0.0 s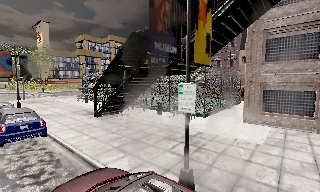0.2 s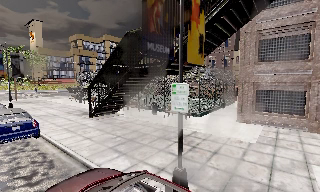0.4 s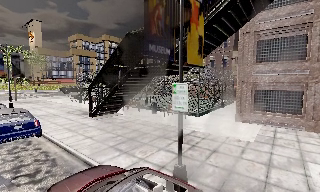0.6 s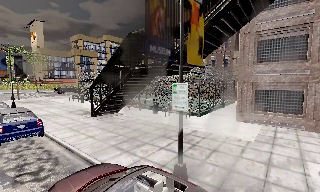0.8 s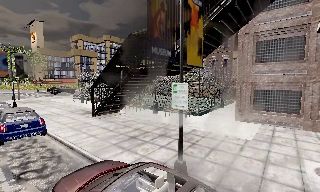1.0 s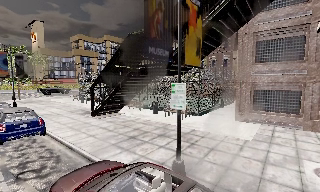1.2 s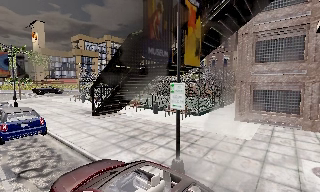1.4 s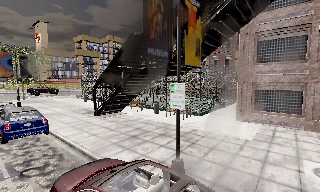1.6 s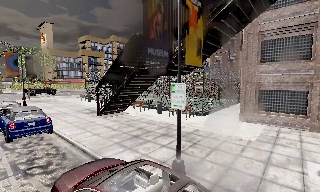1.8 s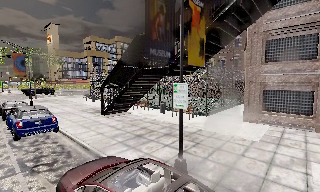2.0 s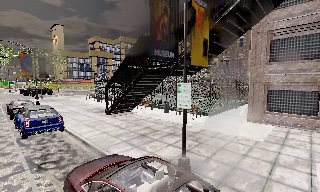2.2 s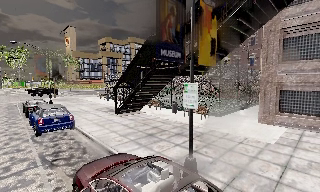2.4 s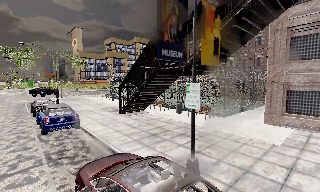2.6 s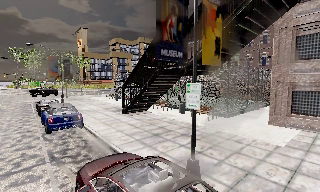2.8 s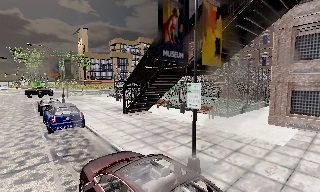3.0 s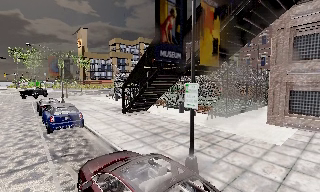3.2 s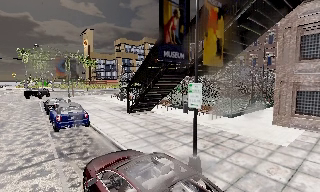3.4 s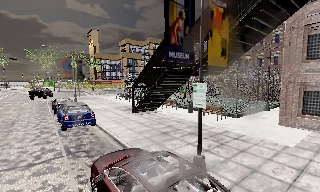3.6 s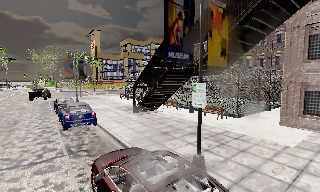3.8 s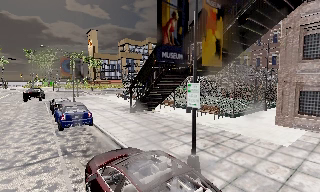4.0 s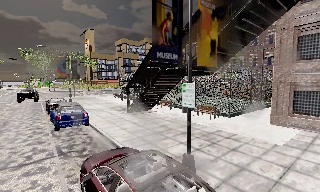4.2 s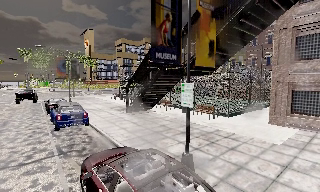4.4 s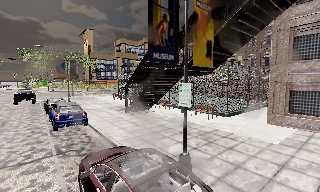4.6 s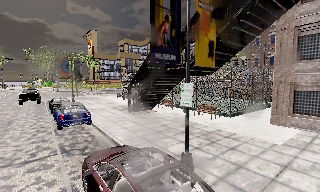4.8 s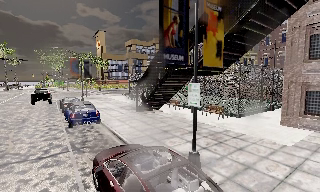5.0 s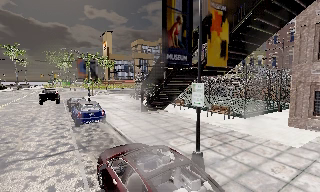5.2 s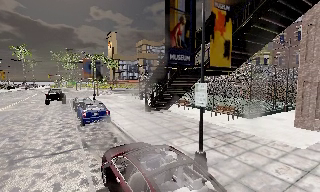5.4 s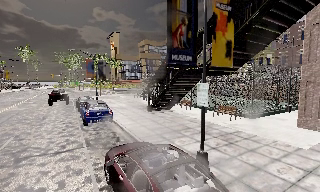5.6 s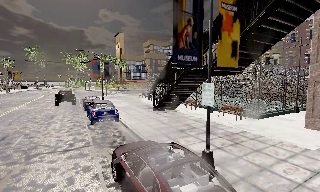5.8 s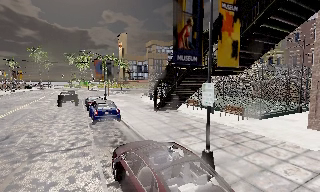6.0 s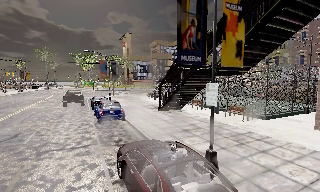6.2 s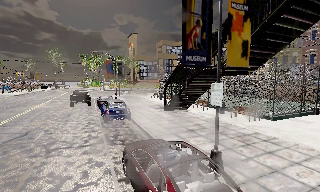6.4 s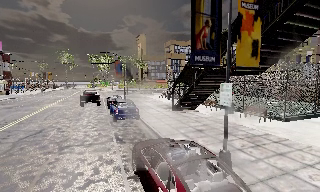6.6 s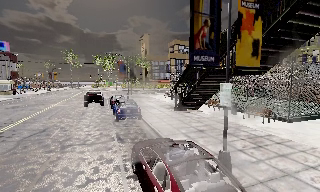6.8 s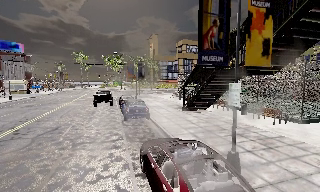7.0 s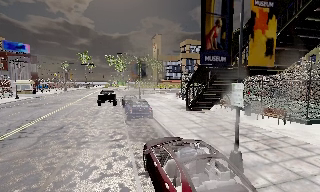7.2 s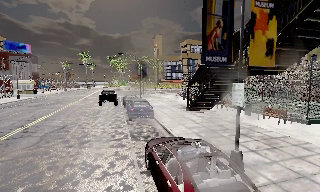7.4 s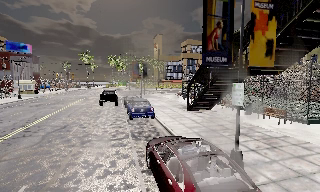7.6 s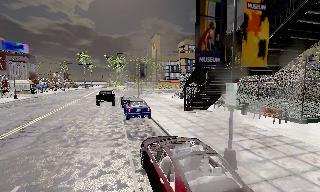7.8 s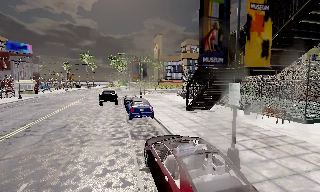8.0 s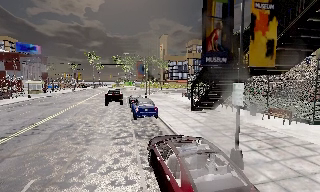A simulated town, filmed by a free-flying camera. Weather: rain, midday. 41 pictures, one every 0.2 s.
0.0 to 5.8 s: The camera pans to its left, which is counterclockwise from overhead, by about 25 degrees. It travels backward and to its right, about 2 m, so what stands in front gets smaller.
5.8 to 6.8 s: The camera swings to its left by about 10 degrees, and the scene slides to the right.
6.8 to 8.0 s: The camera shifts only a little, or ends up much as it began.
The film runs backward here.
